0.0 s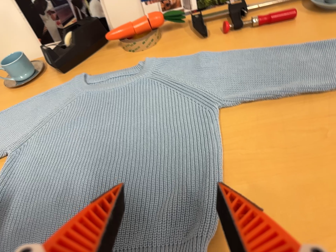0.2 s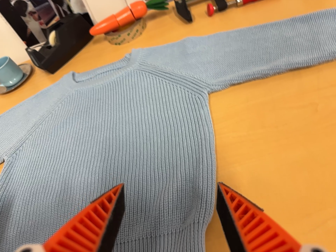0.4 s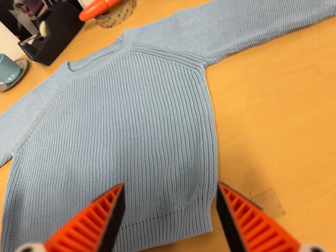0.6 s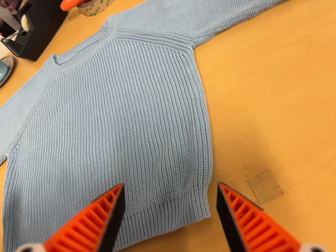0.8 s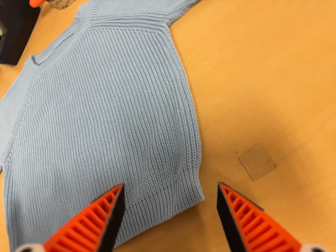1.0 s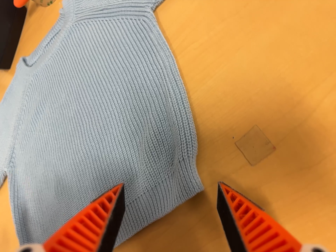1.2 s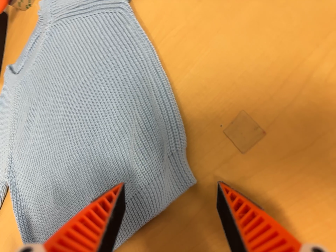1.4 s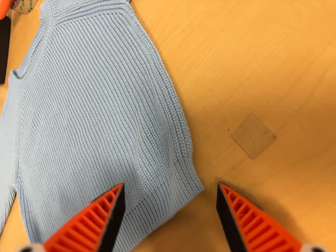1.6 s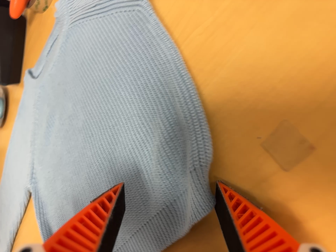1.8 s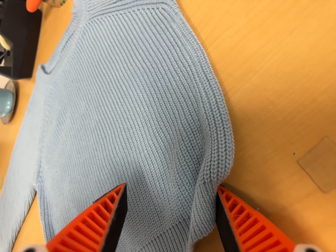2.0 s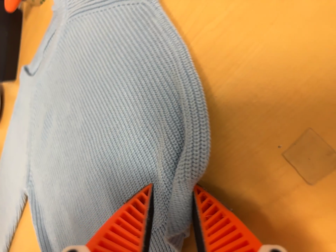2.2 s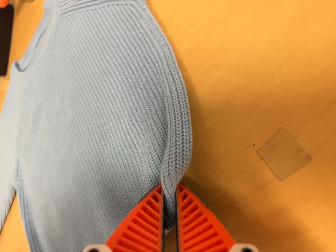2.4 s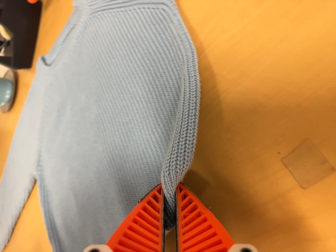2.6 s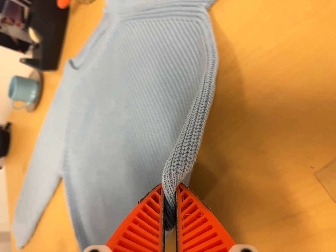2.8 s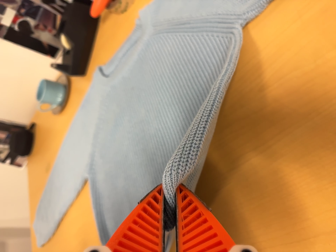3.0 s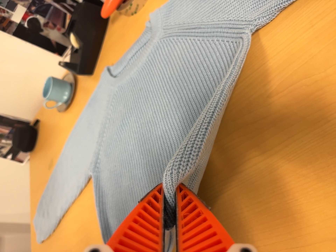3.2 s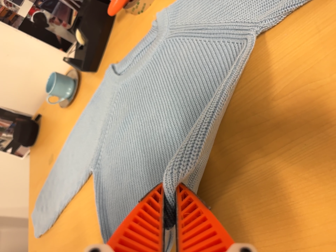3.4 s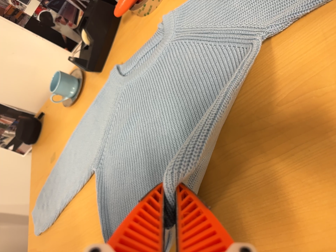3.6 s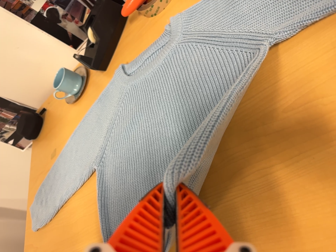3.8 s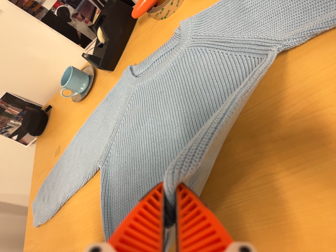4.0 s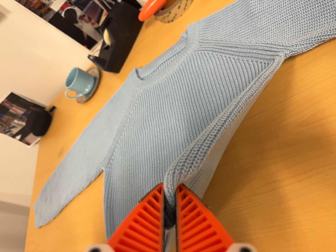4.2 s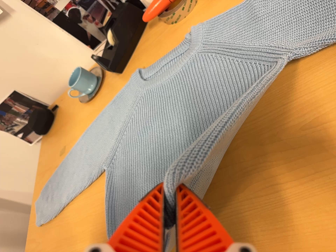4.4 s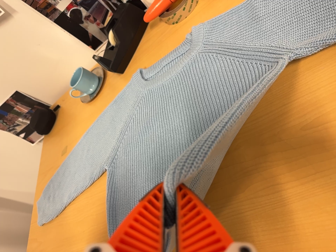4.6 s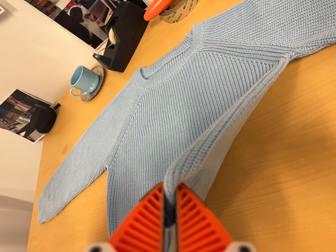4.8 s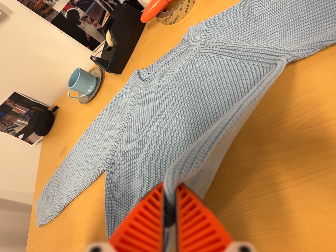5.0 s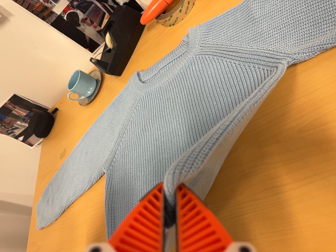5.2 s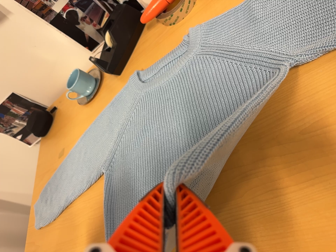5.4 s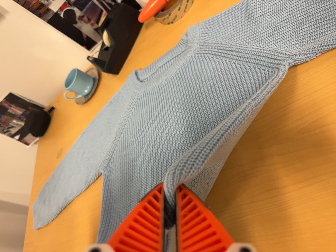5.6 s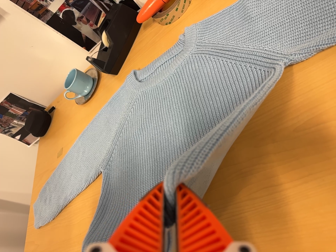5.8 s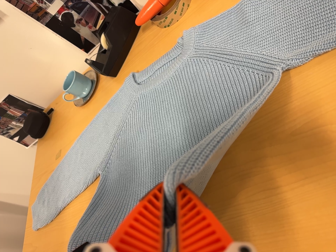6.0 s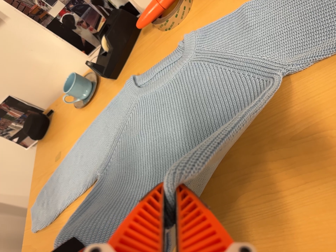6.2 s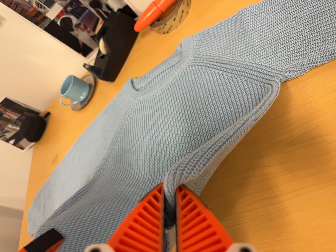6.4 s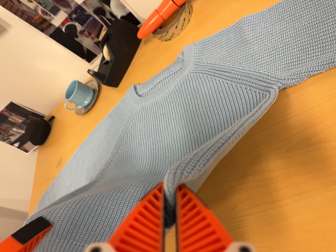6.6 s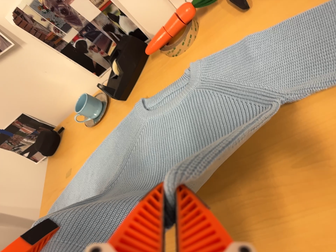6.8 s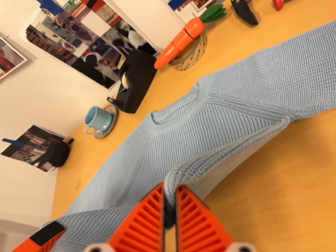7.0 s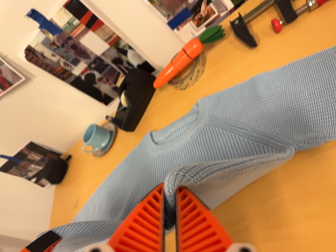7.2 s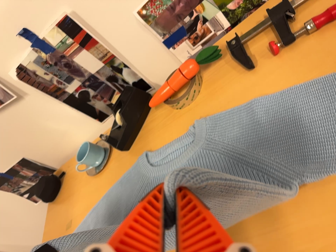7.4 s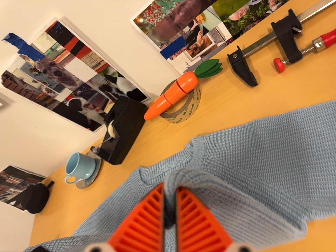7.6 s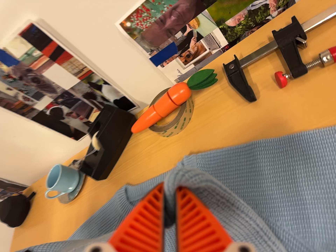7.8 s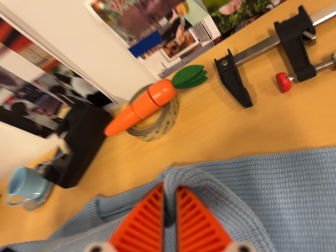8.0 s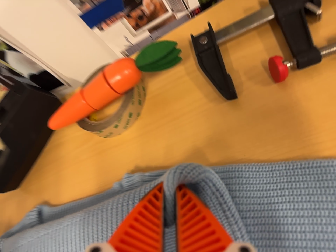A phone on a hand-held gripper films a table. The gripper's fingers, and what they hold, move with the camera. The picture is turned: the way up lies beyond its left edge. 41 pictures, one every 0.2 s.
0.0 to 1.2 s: The camera travels to its right and forward, about 12 cm. Its aim tips toward the bottom of its view by about 20 degrees, and the scene shifts upward. It rolls about its line of sight by about 35 degrees, and the scene rotates counterclockwise.
1.2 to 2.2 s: The camera shifts only a little, or ends up much as it began.
2.2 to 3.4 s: The camera travels to its left and backward, about 10 cm, so close, fixed things drift to the right. It rolls about its line of sight by about 15 degrees, and the scene rotates clockwise.
3.4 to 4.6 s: The camera shifts only a little, or ends up much as it began.
4.6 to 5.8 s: The camera keeps its place and its aim.
5.8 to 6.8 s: The camera travels toward the top of its view, about 6 cm, so close, fixed things drift downward.
6.8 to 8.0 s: The camera pans to its right by about 15 degrees. It travels forward and toward the top of its view, about 30 cm, so what stands in front looms larger.
The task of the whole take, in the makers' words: fold up.
The film runs forward here.
